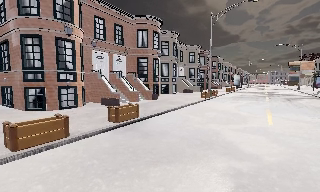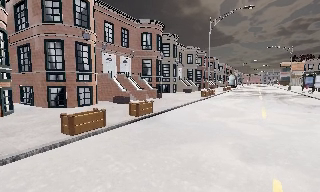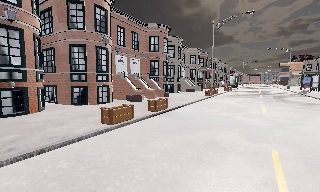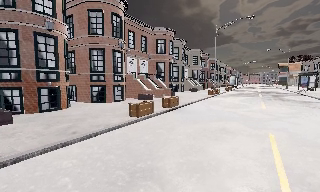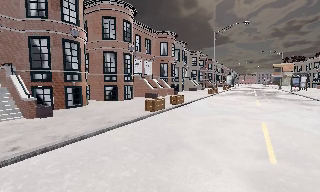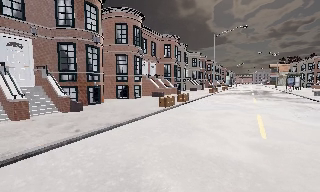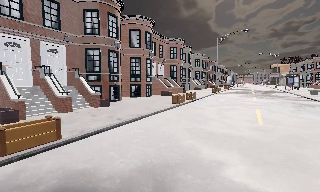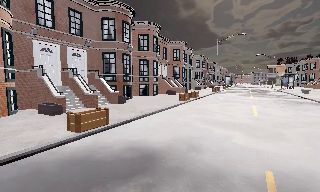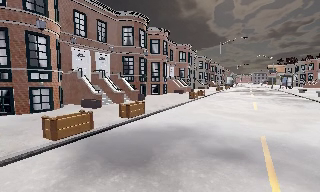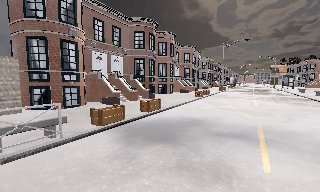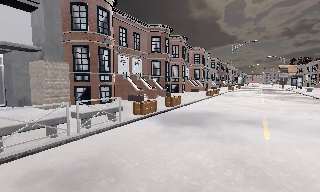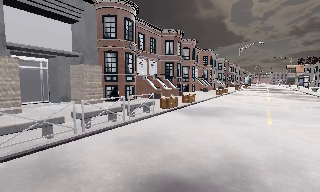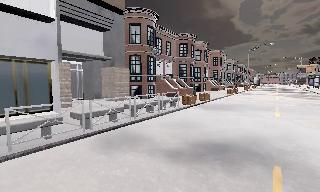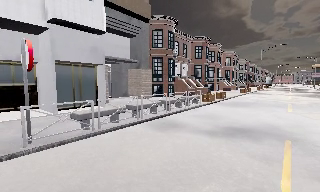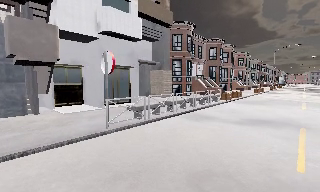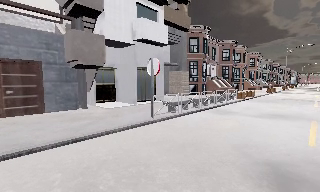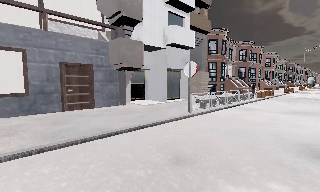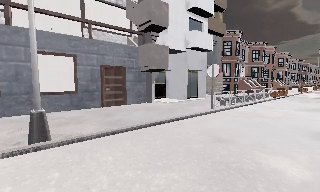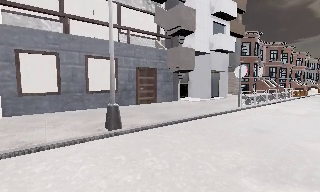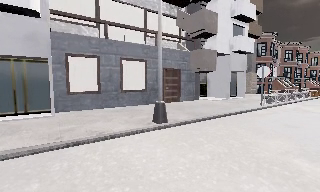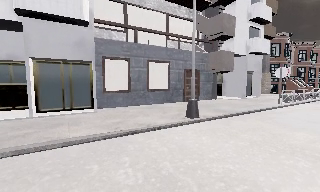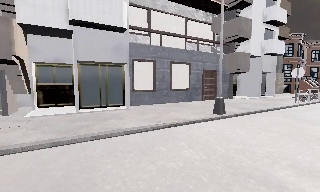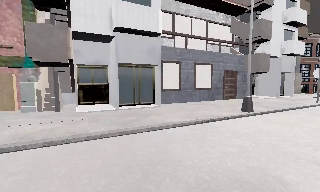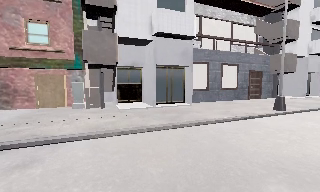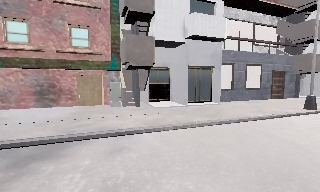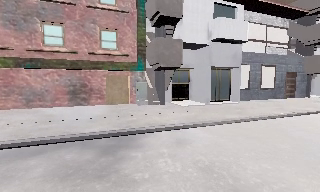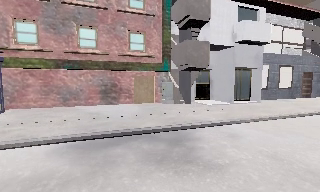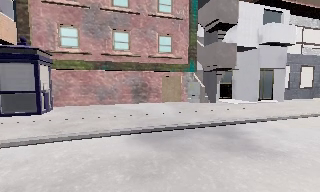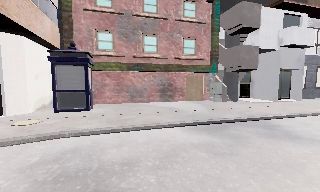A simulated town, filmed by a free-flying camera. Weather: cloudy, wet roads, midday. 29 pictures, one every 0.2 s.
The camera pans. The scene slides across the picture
to the right.
The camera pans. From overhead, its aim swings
counterclockwise.
0.0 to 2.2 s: The camera travels backward and to its left, about 16 m, so what stands in front gets smaller.
2.2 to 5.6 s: The camera swings to its left by about 40 degrees, and the scene slides to the right. It travels to its left and backward, about 25 m, so close, fixed things drift to the right.
The film runs backward here.
